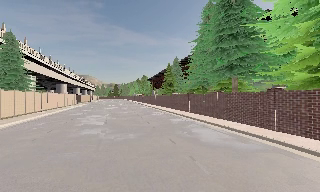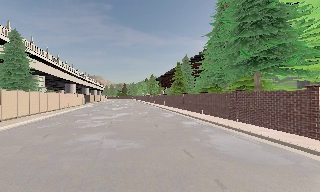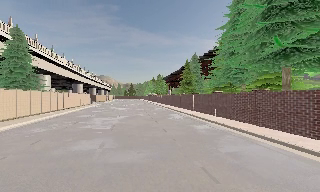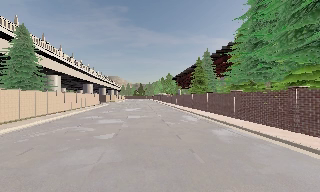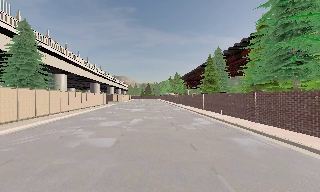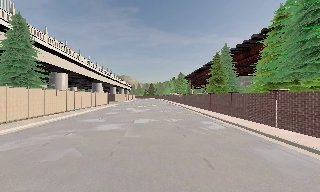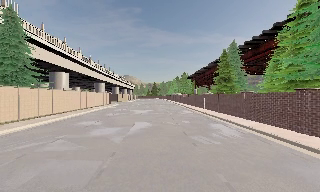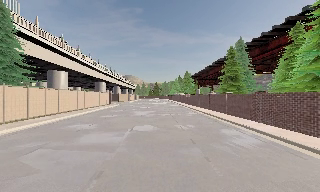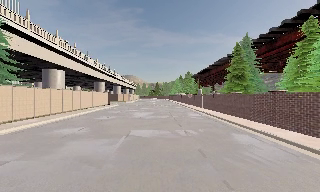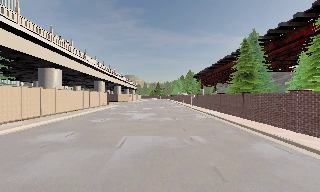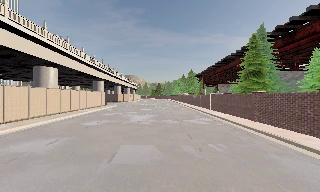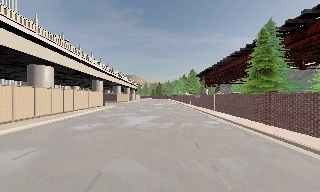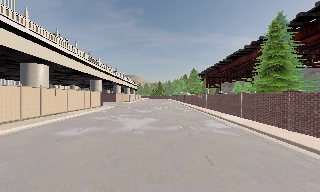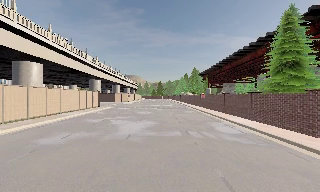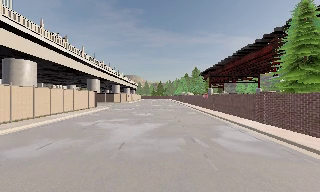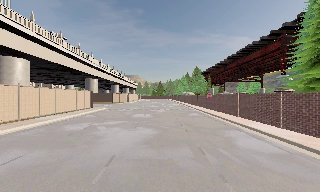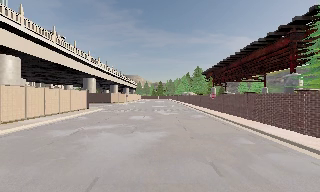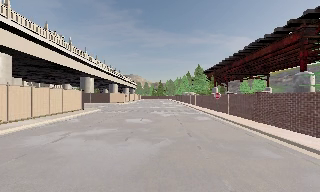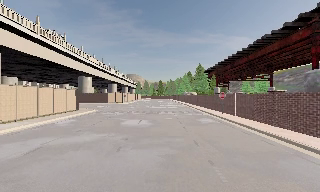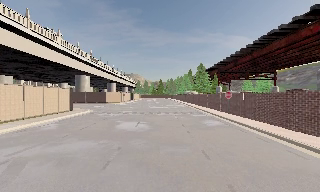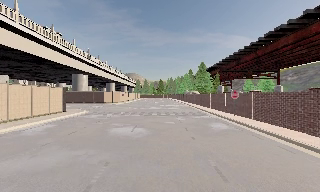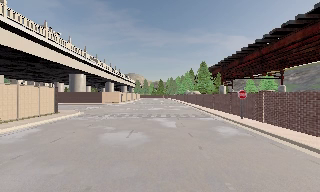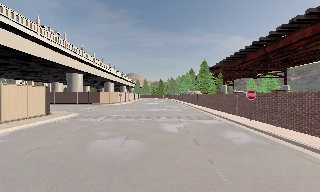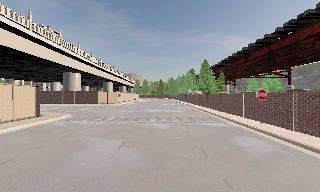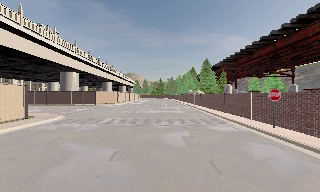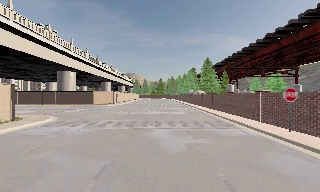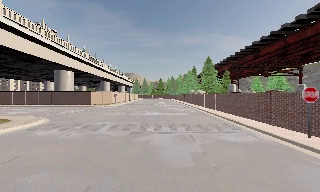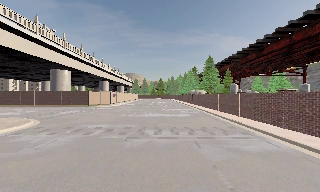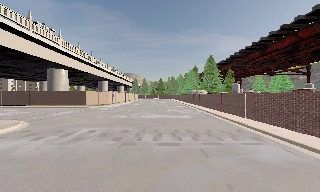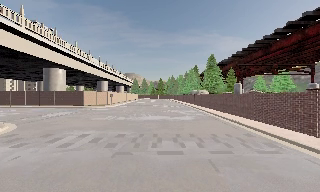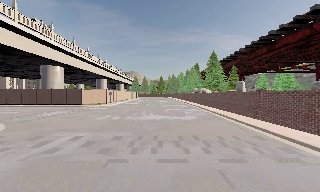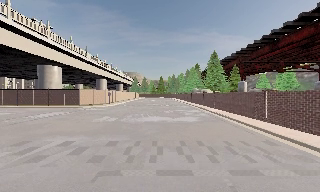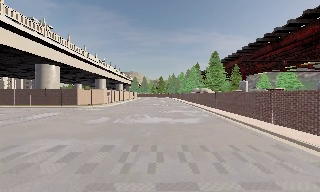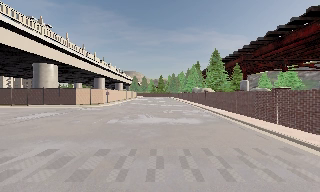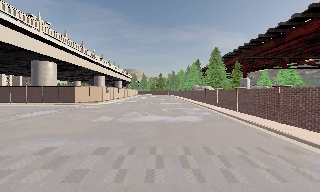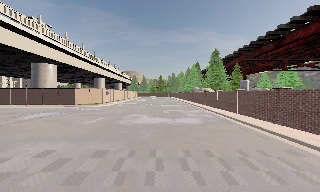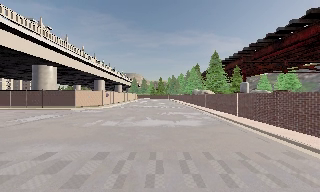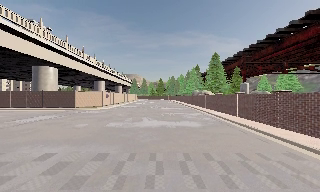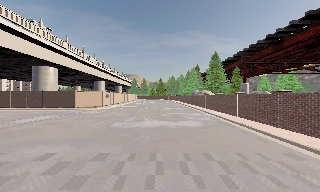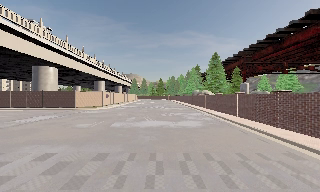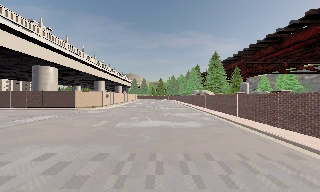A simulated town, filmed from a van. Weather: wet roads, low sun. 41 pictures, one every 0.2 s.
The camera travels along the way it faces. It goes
forward.
0.0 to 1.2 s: The camera pans to its left, which is counterclockwise from overhead, by about 15 degrees. It travels forward, about 10 m, so what stands in front looms larger.
1.2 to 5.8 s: The camera travels forward, about 35 m, so what stands in front looms larger.
5.8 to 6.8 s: The camera travels forward, about 3 m, so what stands in front looms larger. It loses speed.
6.8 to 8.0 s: The camera keeps its place and its aim.
The film runs forward here.
